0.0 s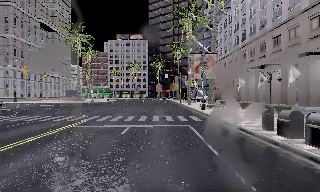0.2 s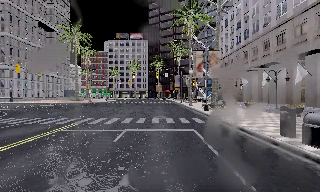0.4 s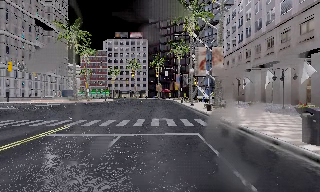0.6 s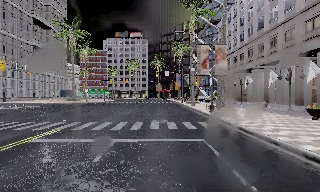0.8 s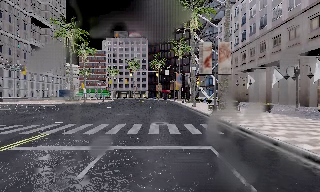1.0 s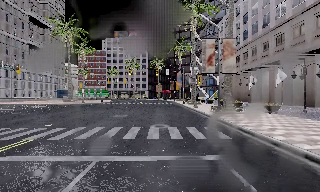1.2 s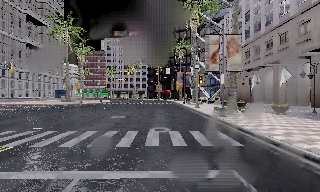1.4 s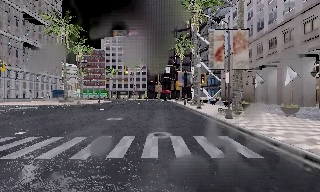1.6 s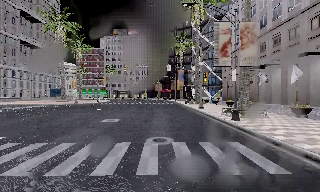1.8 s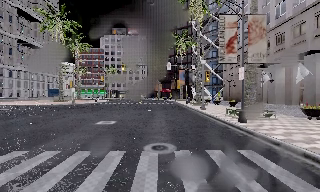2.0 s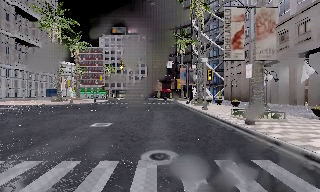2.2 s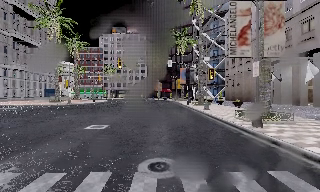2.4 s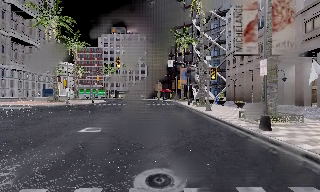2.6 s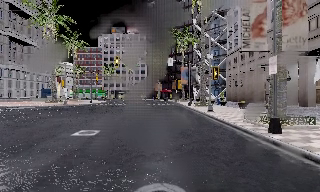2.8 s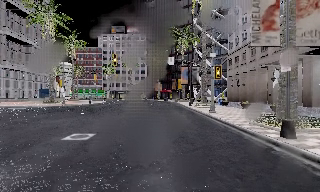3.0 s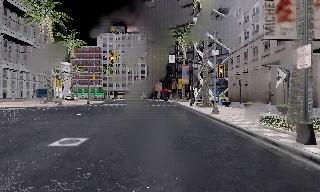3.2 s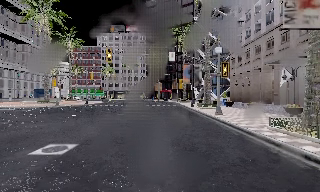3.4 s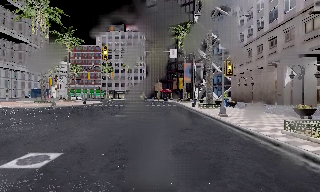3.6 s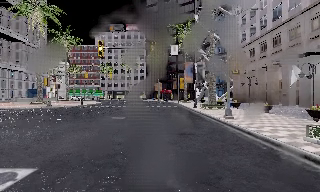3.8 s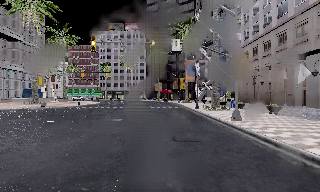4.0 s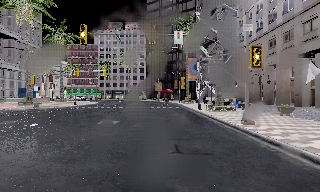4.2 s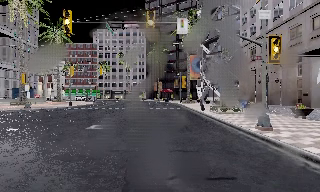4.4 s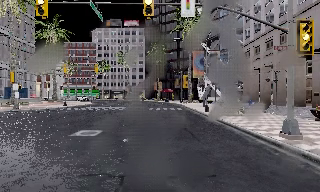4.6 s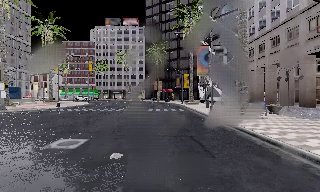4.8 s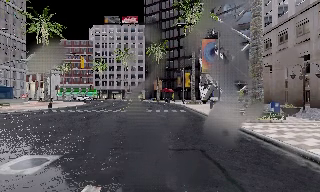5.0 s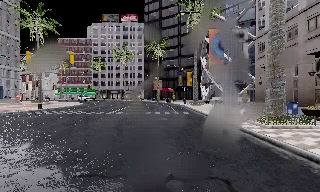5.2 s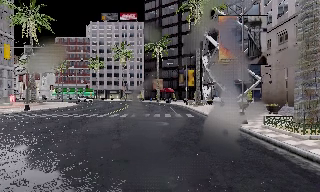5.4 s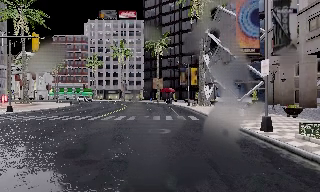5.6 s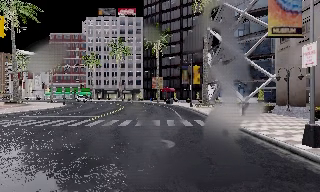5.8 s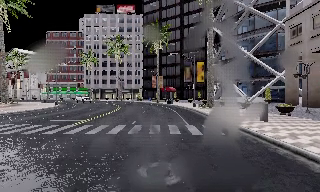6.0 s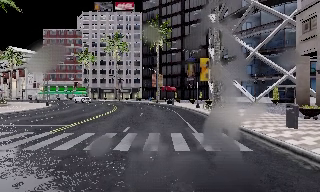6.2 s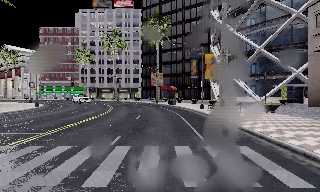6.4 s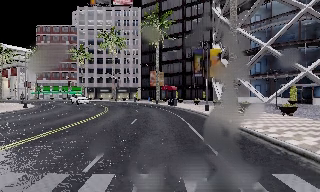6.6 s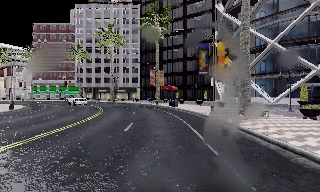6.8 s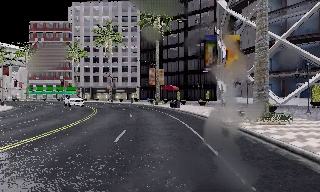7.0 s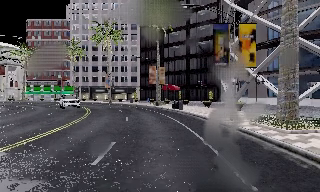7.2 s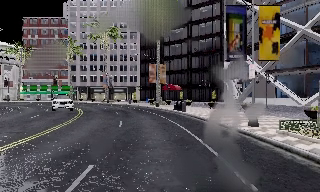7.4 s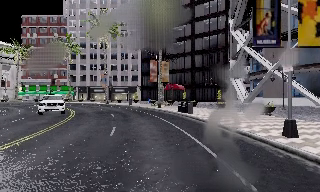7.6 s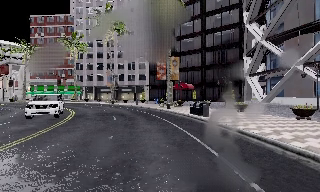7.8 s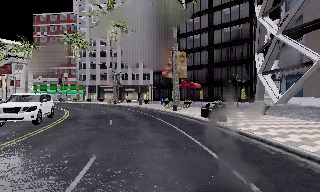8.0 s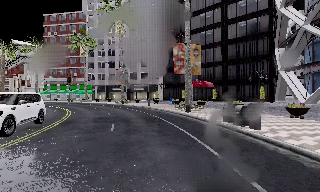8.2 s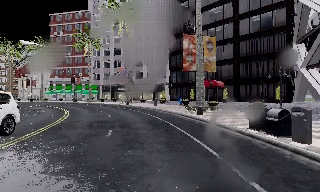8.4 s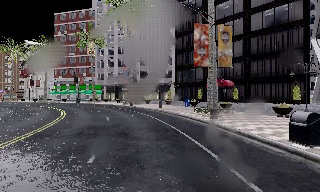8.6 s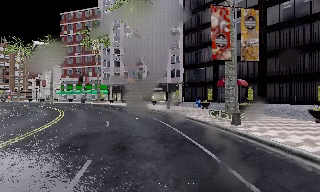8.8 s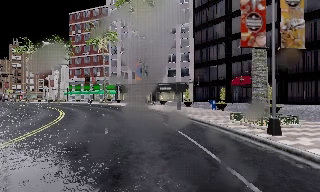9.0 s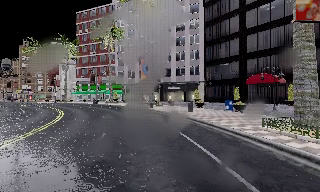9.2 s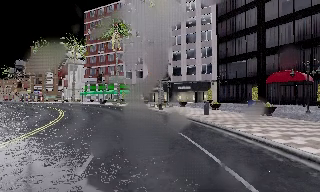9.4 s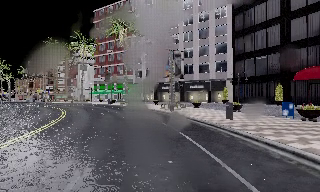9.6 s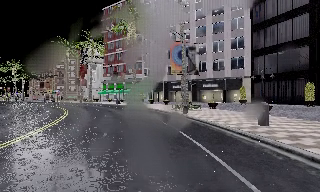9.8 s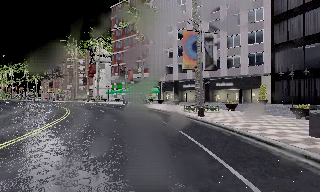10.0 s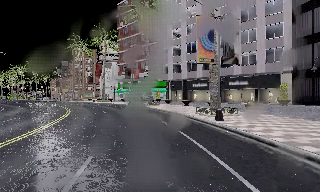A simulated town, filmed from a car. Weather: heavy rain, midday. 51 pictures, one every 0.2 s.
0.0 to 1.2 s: The camera travels forward, about 6 m, so what stands in front looms larger.
1.2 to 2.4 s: The camera travels forward, about 5 m, so what stands in front looms larger. It loses speed.
2.4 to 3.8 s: The camera travels forward, about 6 m, so what stands in front looms larger. It gains speed.
3.8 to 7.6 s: The camera travels forward, about 35 m, so what stands in front looms larger.
7.6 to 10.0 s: The scene slides to the right, as the camera pans about 35 degrees to its left. It travels forward, about 25 m.
The film runs forward here.
